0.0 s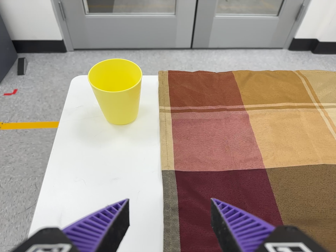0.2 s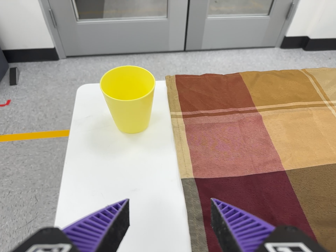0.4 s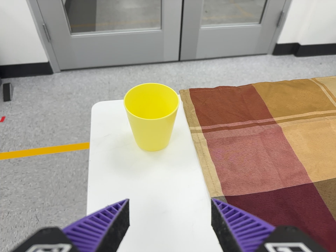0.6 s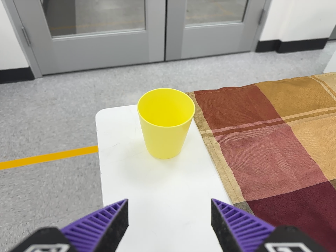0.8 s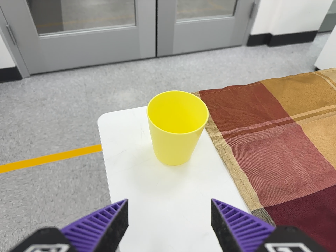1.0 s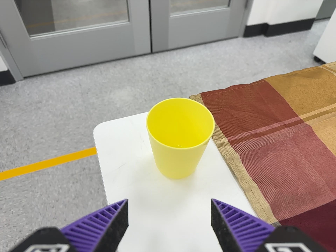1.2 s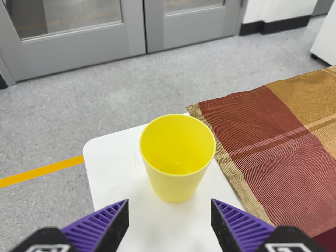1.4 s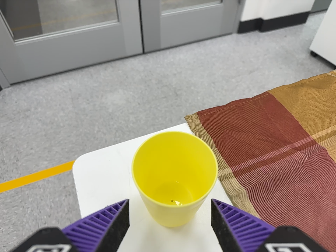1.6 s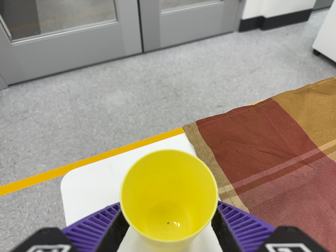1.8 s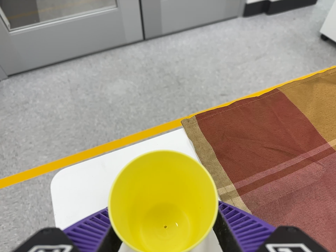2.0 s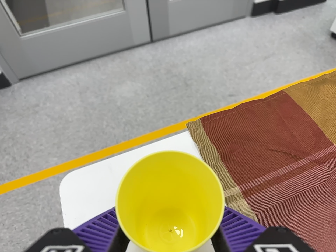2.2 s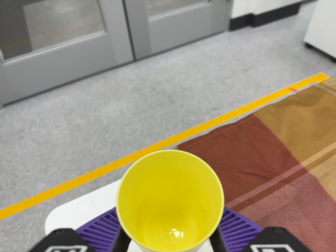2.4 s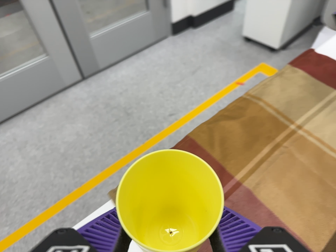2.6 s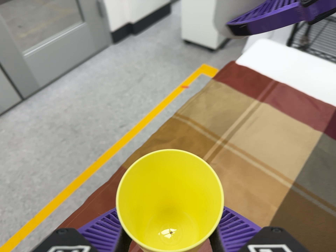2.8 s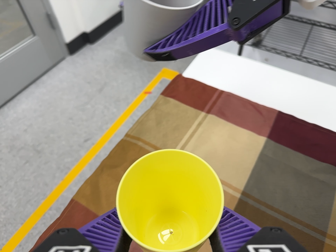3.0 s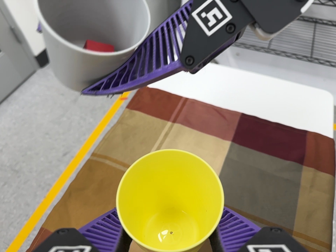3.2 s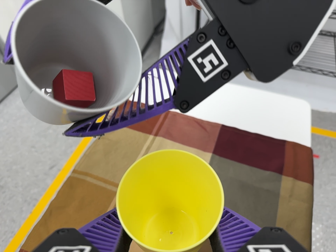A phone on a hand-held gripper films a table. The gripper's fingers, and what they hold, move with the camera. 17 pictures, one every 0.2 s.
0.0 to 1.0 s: The camera travels to its left, forward and toward the top of its view, about 18 cm. It rolls about its line of sight by about 15 degrees, and the scene rotates counterclockwise.
1.0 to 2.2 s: The camera travels toward the top of its view and forward, about 12 cm, so close, fixed things drift downward.
2.2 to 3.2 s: The camera swings to its right by about 30 degrees, and the scene slides to the left. It travels to its right and toward the top of its view, about 26 cm, so close, fixed things drift to the left. It rolls about its line of sight by about 35 degrees, and the scene rotates counterclockwise.
The film runs forward here.
